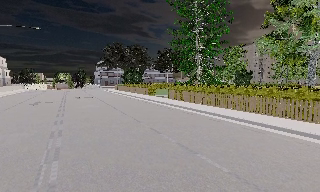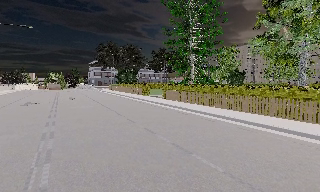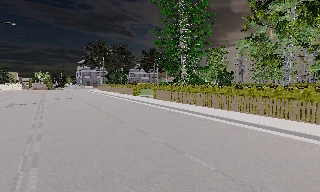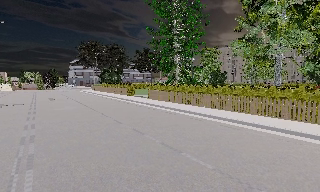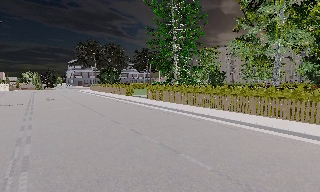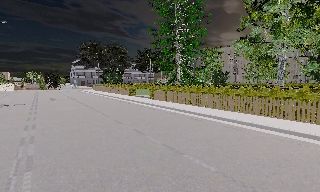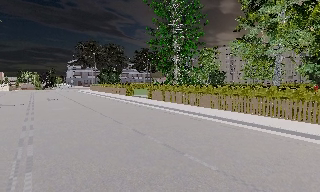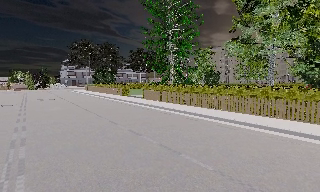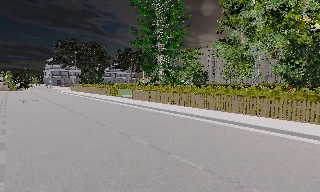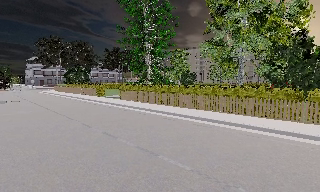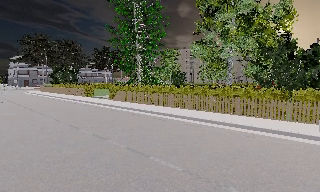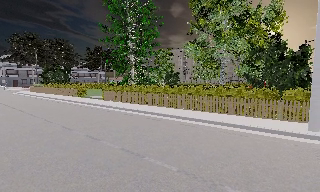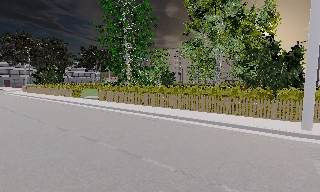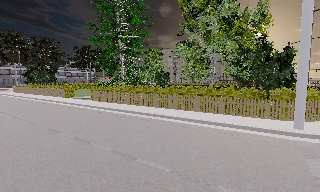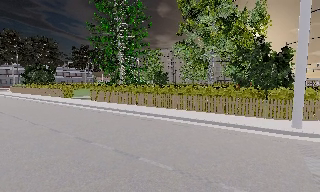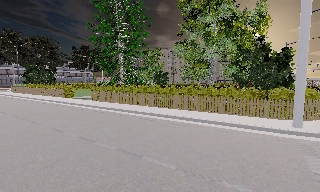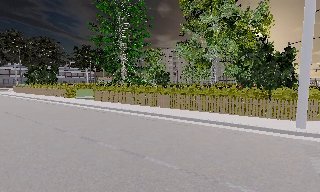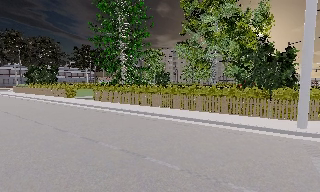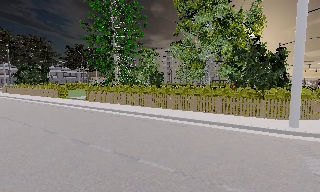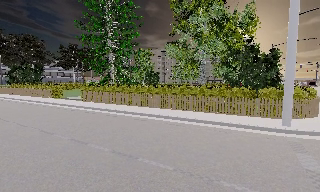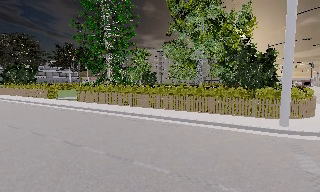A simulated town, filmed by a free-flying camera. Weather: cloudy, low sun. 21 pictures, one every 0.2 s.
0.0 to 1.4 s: The camera shifts only a little, or ends up much as it began.
1.4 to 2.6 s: The camera pans to its right, which is clockwise from overhead, by about 15 degrees.
2.6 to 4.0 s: The camera shifts only a little, or ends up much as it began.
The film runs forward here.
